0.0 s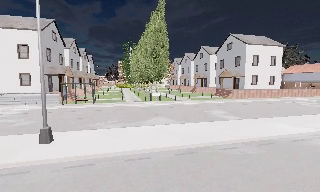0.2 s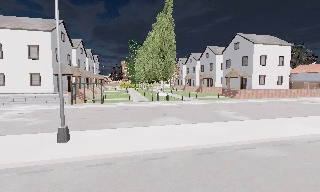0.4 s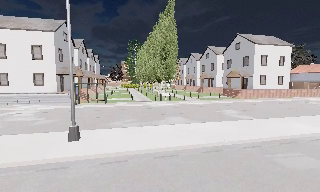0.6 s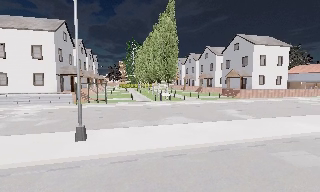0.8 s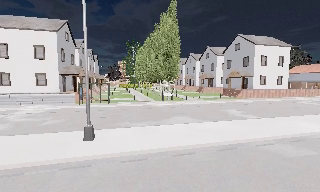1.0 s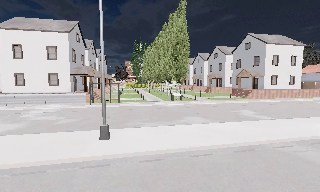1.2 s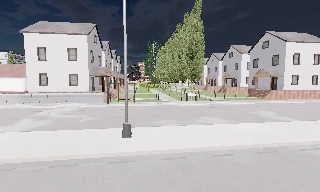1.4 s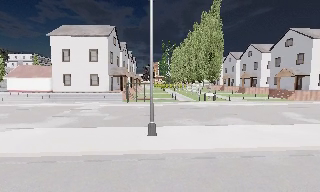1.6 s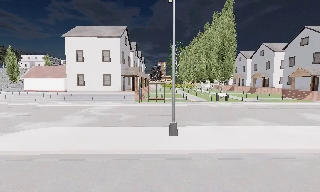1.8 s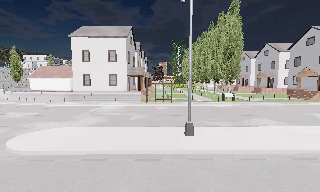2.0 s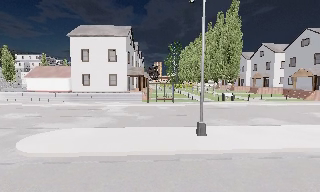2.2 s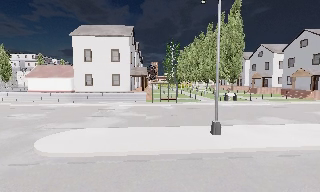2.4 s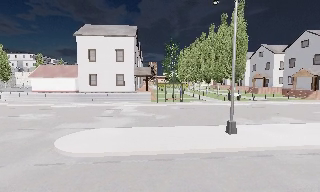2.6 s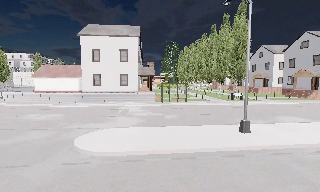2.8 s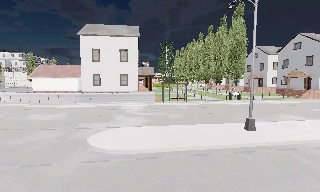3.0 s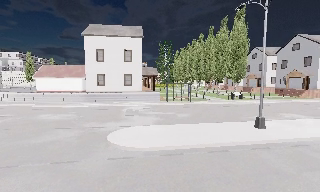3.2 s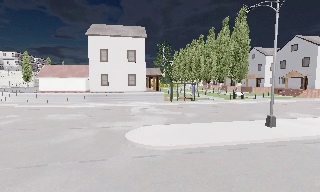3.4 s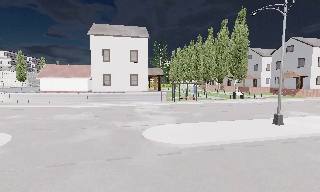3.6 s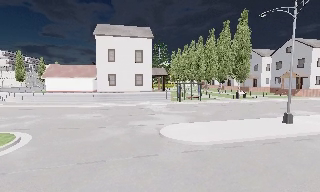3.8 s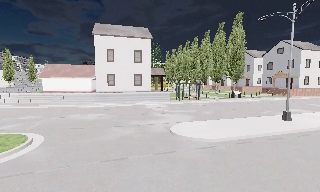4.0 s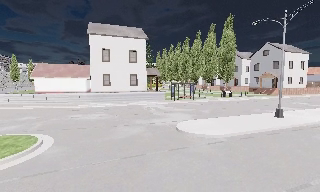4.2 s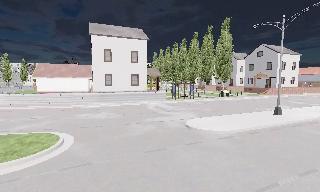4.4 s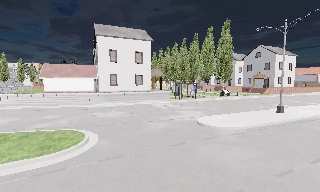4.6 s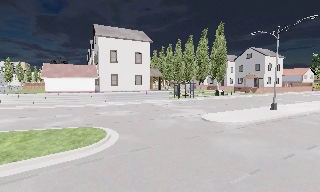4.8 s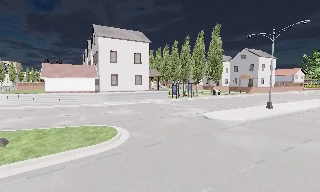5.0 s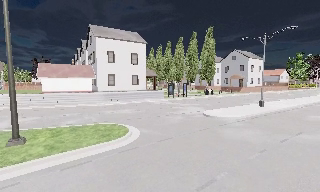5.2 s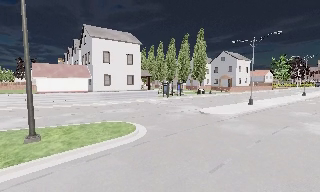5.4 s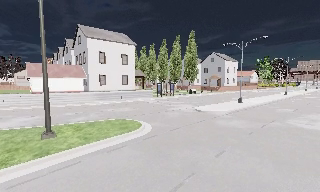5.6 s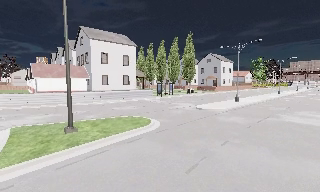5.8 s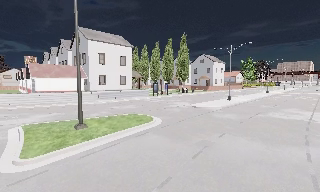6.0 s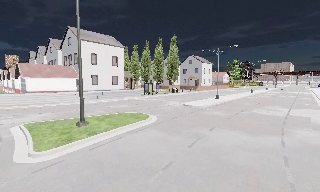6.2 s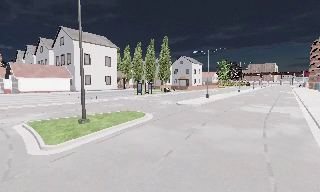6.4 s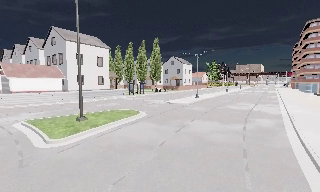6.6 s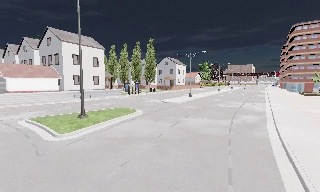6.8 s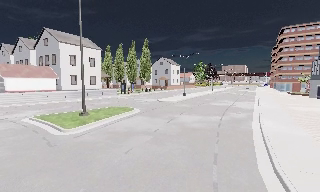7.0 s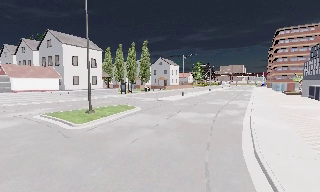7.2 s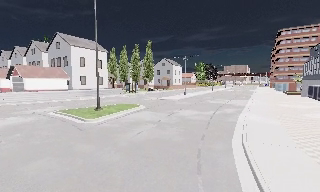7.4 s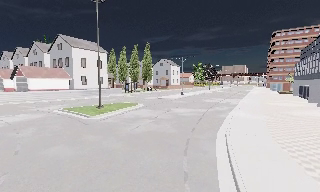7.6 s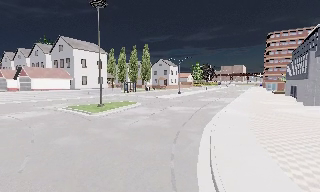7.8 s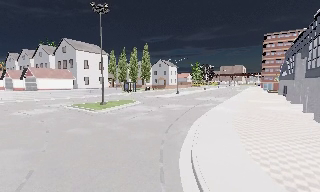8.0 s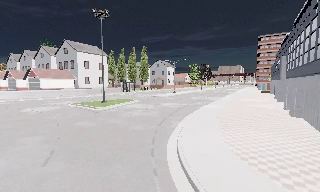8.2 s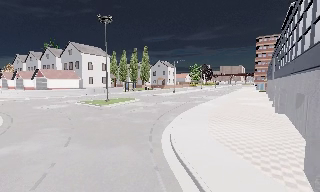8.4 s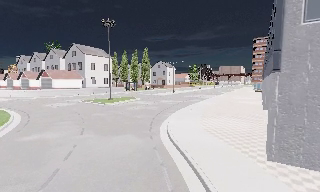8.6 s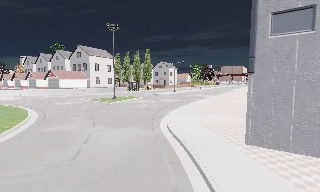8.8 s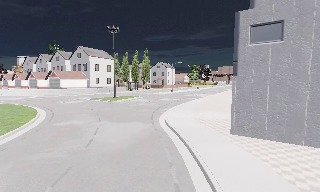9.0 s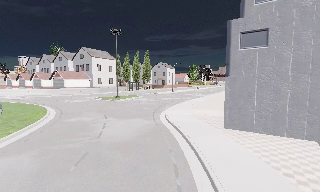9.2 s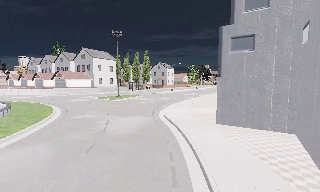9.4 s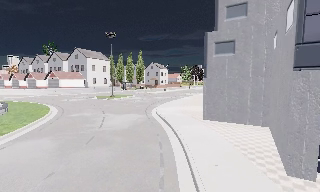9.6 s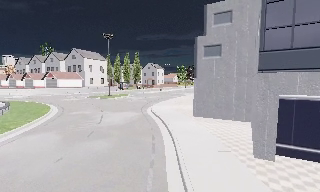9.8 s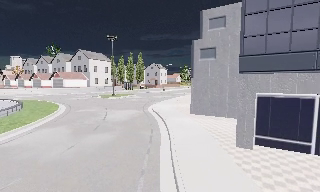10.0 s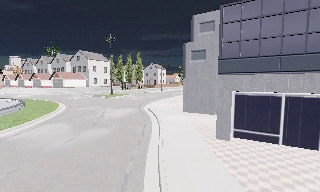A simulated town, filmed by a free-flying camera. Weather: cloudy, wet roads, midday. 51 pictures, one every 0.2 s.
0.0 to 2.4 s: The camera travels to its left, about 8 m, so close, fixed things drift to the right. It gains speed.
2.4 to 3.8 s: The camera pans to its right, which is clockwise from overhead, by about 10 degrees. It travels to its left, about 7 m, so close, fixed things drift to the right.
3.8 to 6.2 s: The camera pans to its right, which is clockwise from overhead, by about 35 degrees. It travels to its left and backward, about 14 m.
6.2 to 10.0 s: The camera travels backward, about 25 m, so what stands in front gets smaller.
The film runs backward here.
